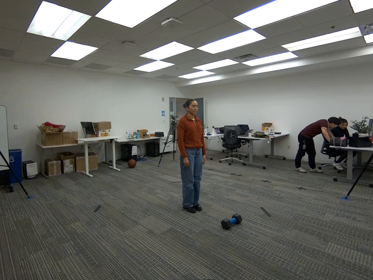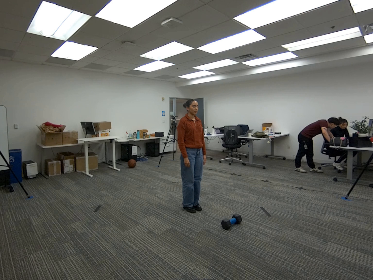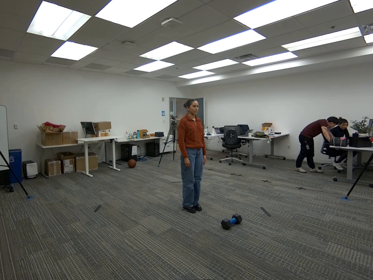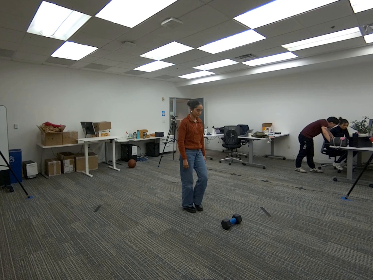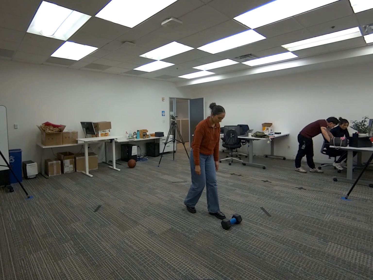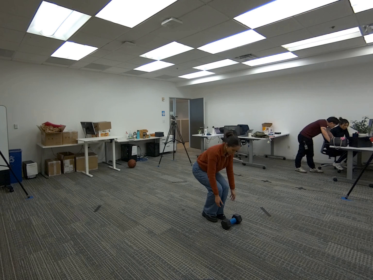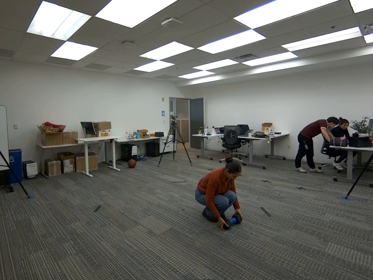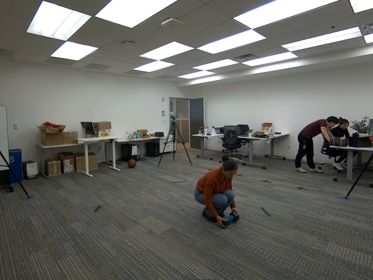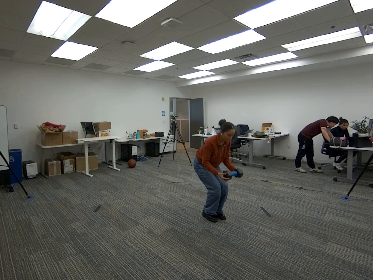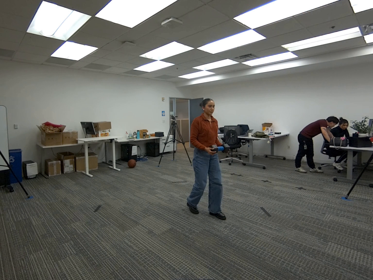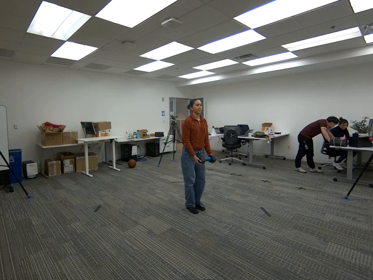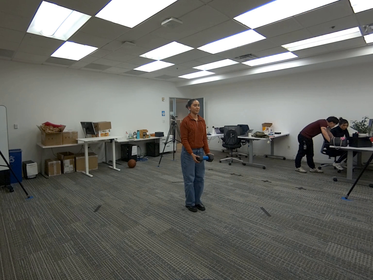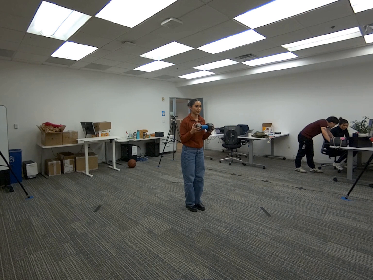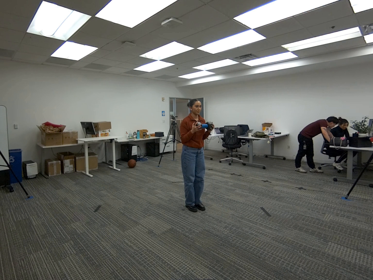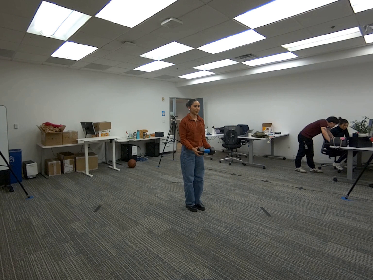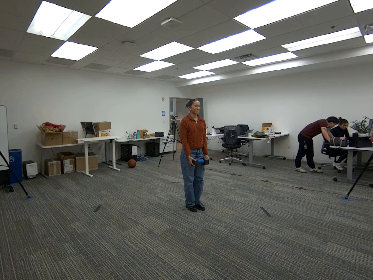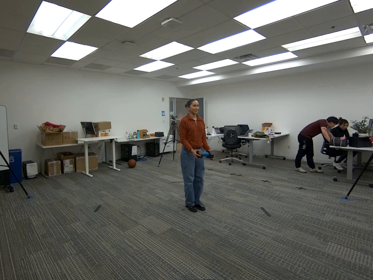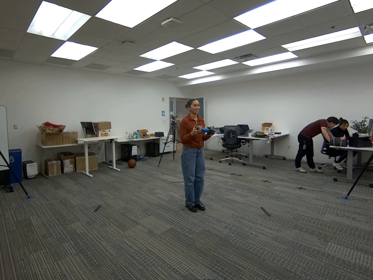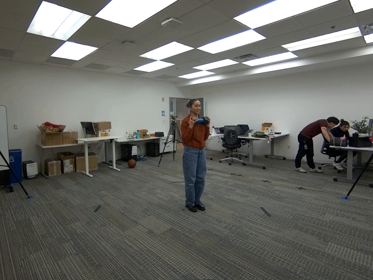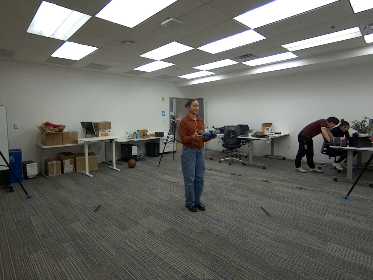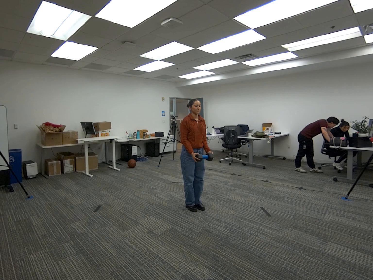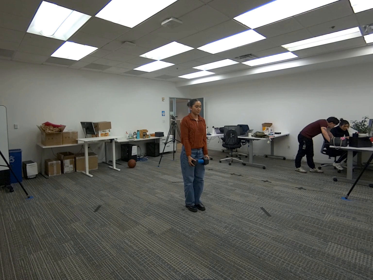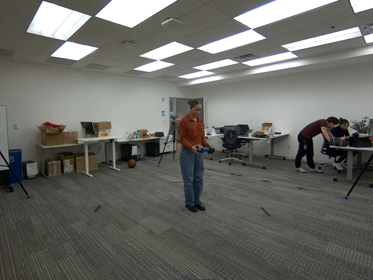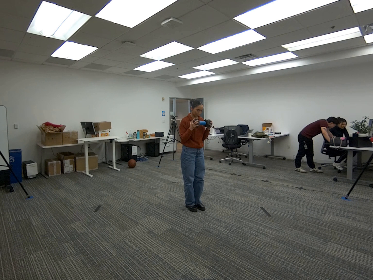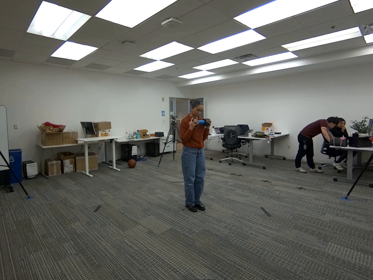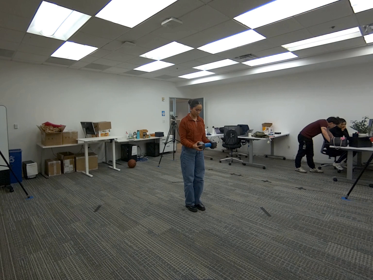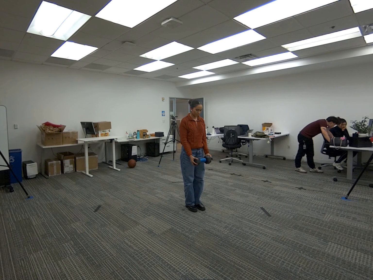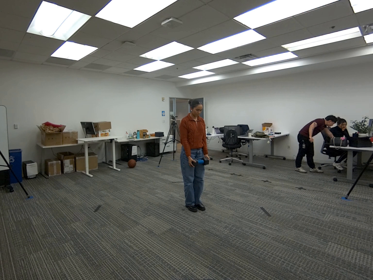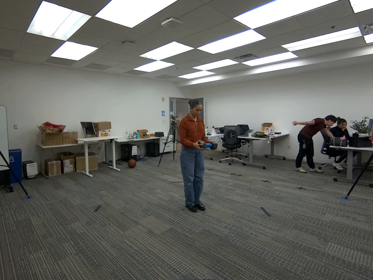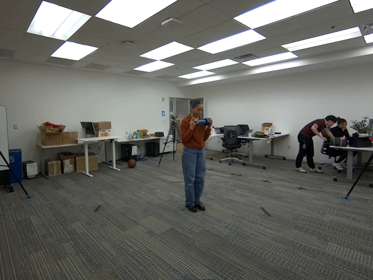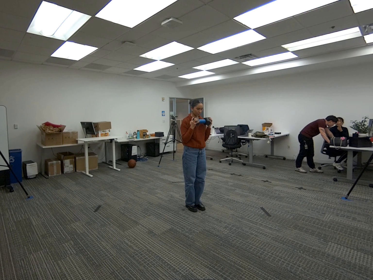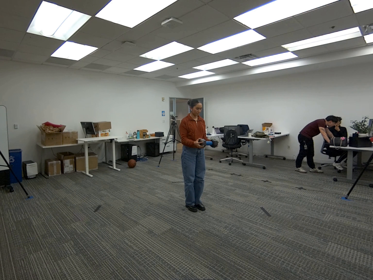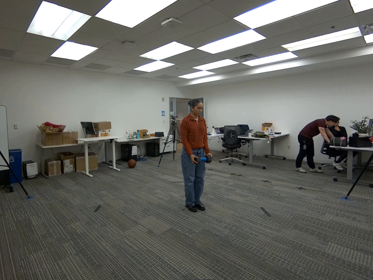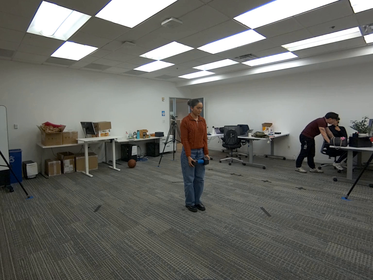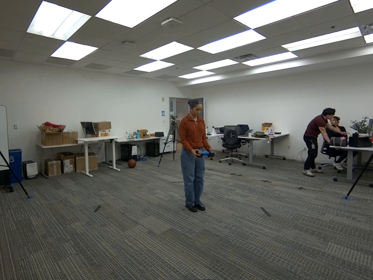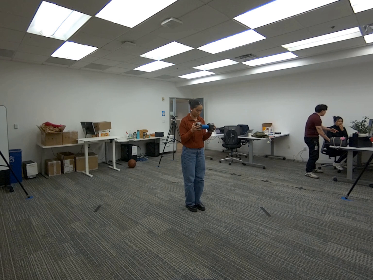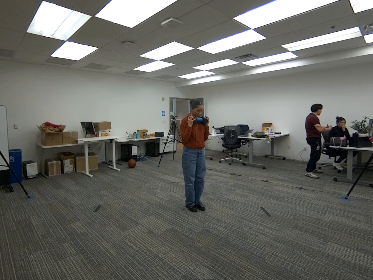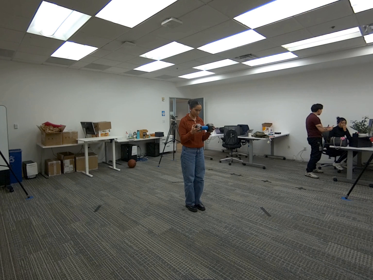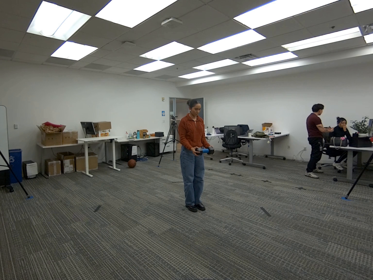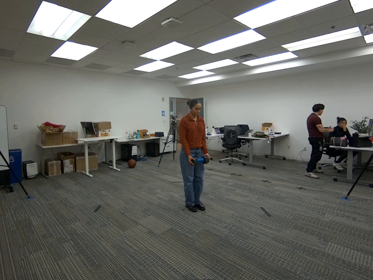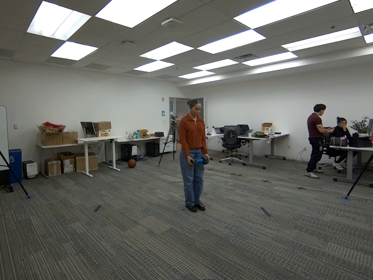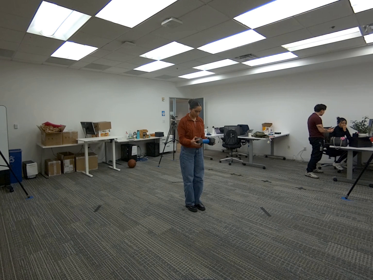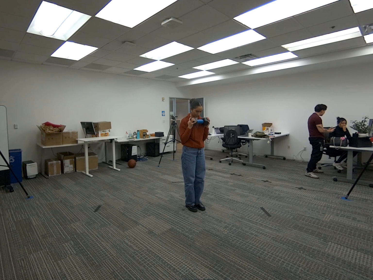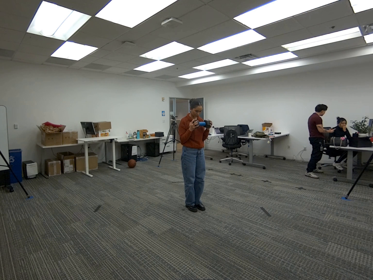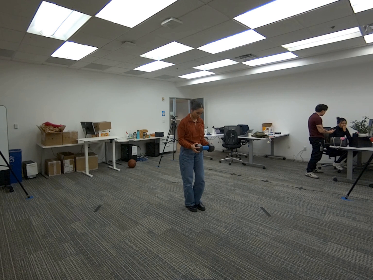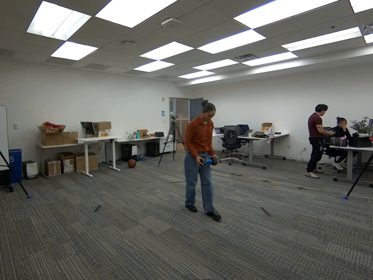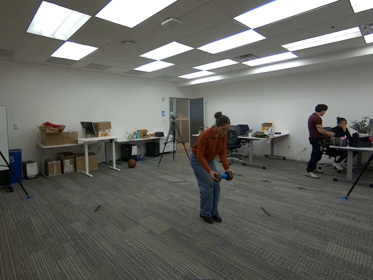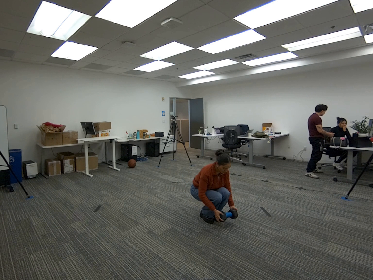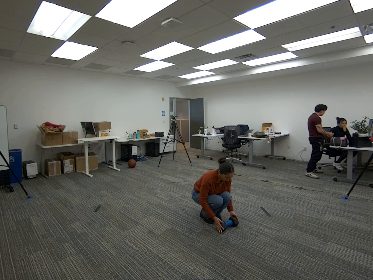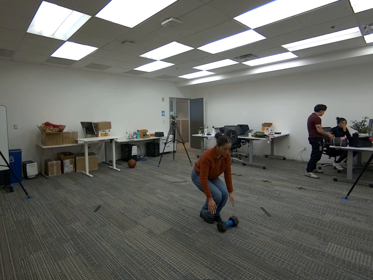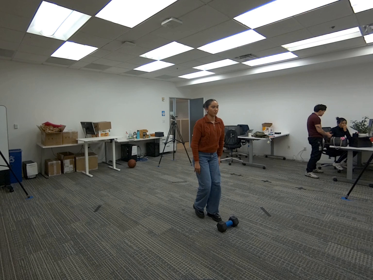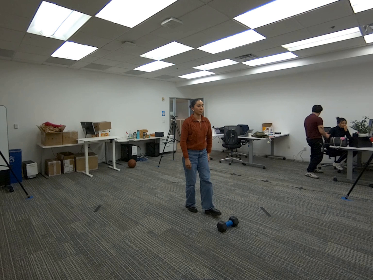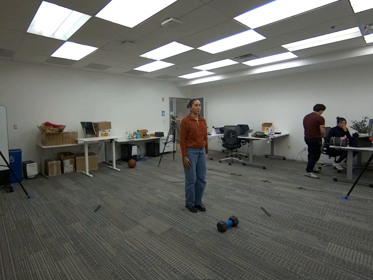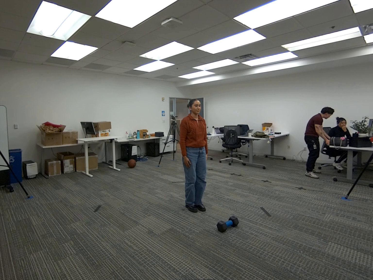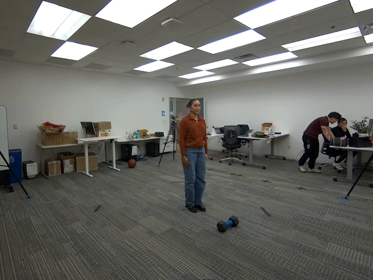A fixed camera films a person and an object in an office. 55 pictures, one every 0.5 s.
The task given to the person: Walk to the dumbbell, grasp it with both hands, and perform bicep curls. Continue until finished, then place the dumbbell back on the ground.
